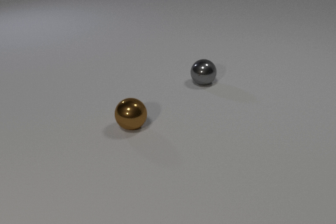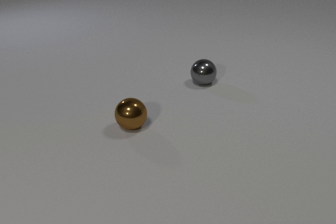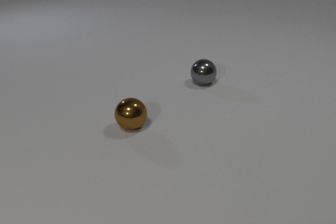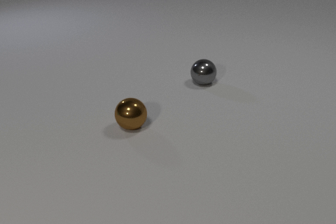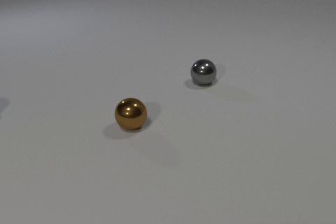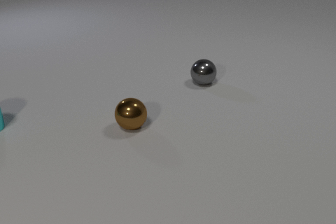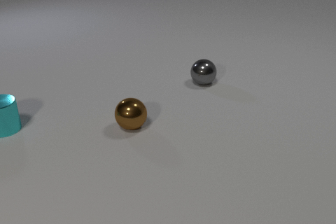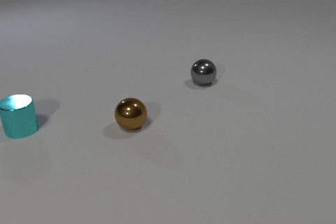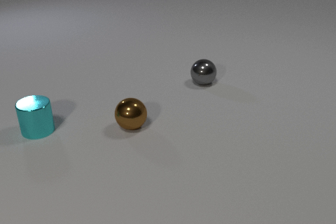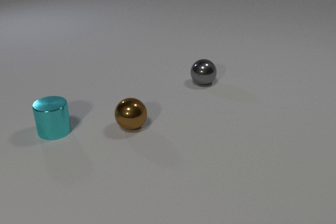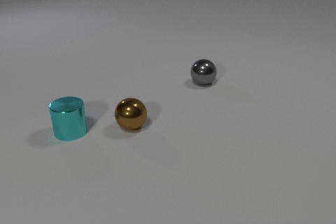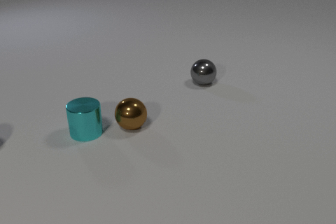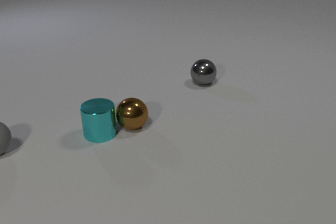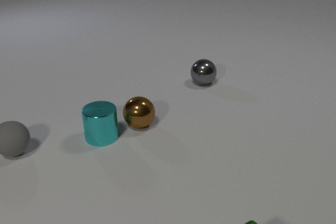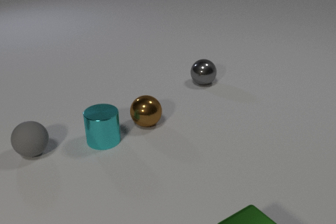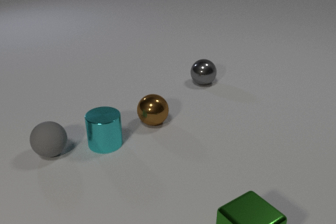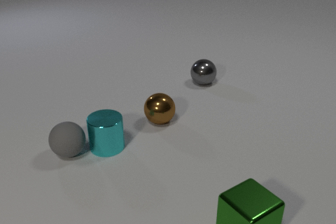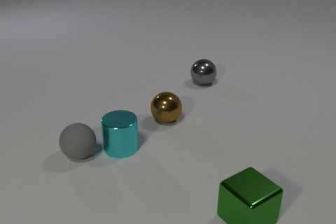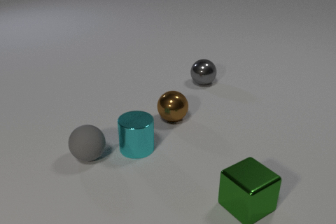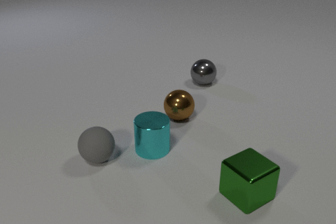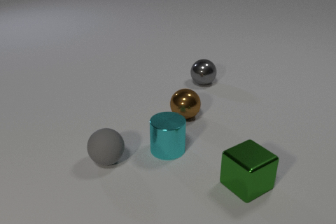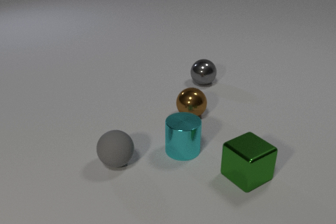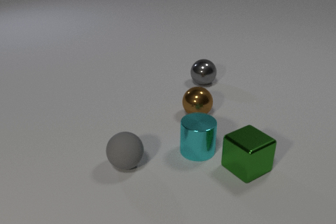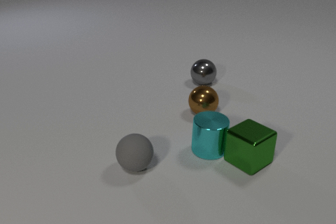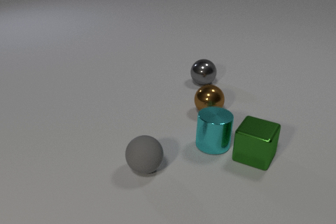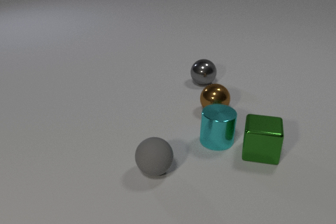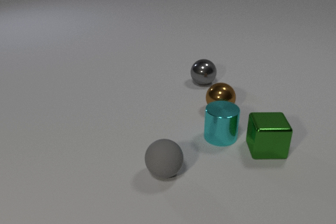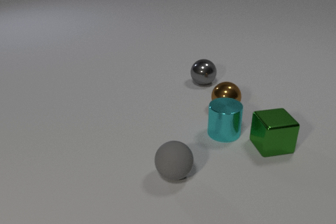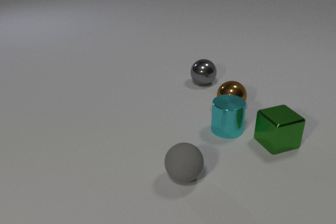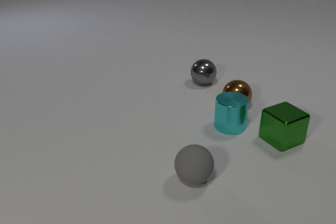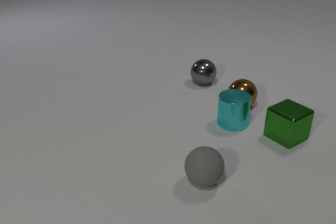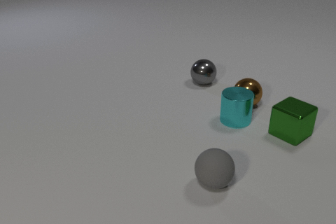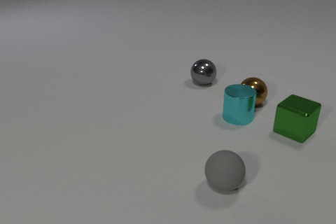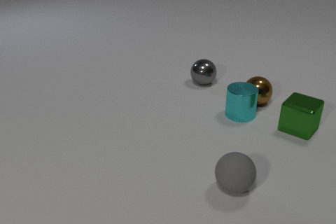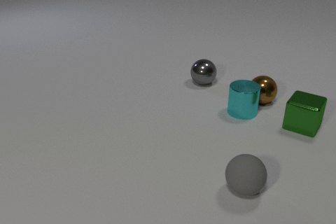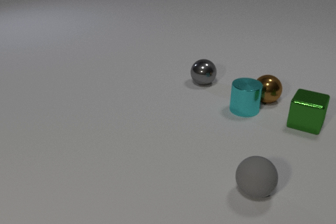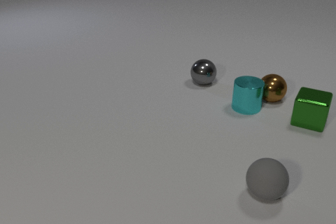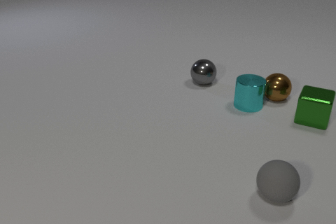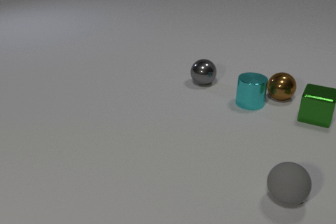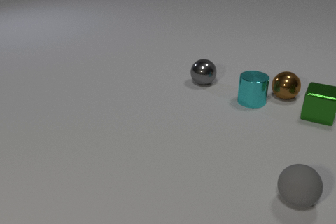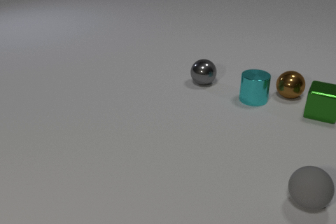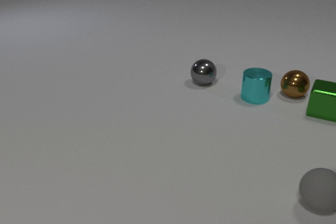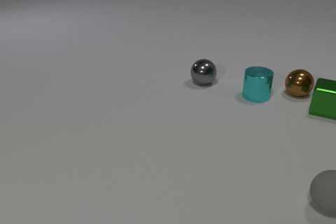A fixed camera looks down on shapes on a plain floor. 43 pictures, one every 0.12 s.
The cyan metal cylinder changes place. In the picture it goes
to the right.
The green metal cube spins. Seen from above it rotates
counterclockwise.
0.00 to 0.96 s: The cyan metal cylinder comes in at the left edge, slides to the right and toward the camera.
0.96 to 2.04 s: The cyan metal cylinder slides to the right and toward the camera. The brown metal sphere rolls to the right. The gray rubber sphere comes in at the left edge, rolls to the right and toward the camera. The green metal cube comes in at the bottom edge, slides away from the camera. The cyan metal cylinder and the brown metal sphere collide. The cyan metal cylinder and the gray rubber sphere collide.
2.04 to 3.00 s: The cyan metal cylinder slides to the right. The brown metal sphere rolls to the right and away from the camera. The gray rubber sphere rolls to the right and toward the camera. The green metal cube slides away from the camera, spins counterclockwise seen from above by about 45 degrees, its near face sliding to the right. The cyan metal cylinder and the green metal cube collide.
3.00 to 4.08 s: The cyan metal cylinder slides away from the camera. The brown metal sphere rolls to the right and away from the camera. The gray rubber sphere rolls to the right. The green metal cube slides away from the camera and to the right, spins so that its near face slides to the right, counterclockwise seen from above.
4.08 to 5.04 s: The cyan metal cylinder slides away from the camera. The brown metal sphere rolls to the right and away from the camera. The gray rubber sphere rolls to the right. The green metal cube slides away from the camera and to the right.
How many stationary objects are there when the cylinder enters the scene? 2.
How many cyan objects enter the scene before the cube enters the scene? 1.
What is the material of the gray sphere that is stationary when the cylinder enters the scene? metal.
